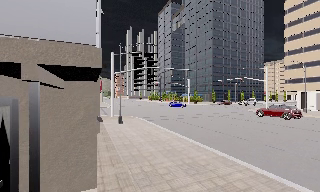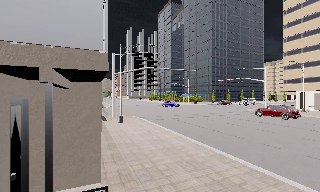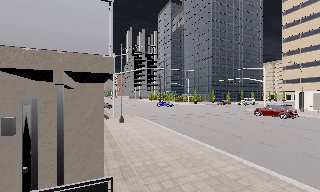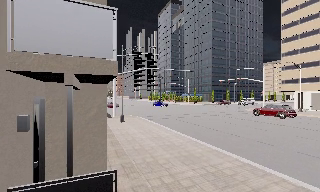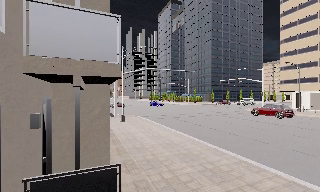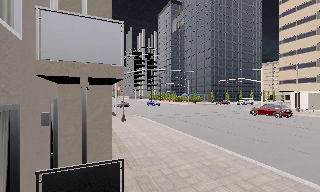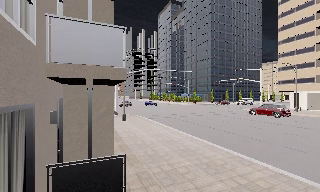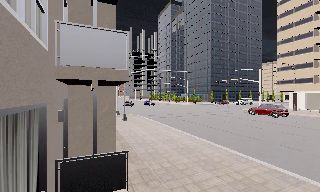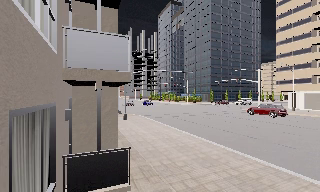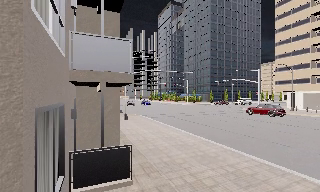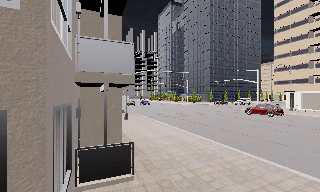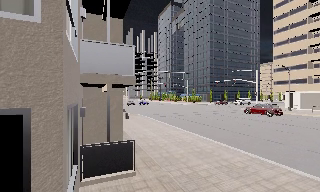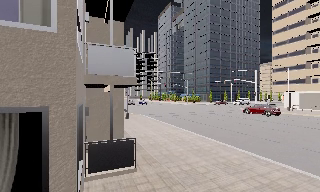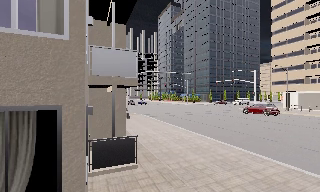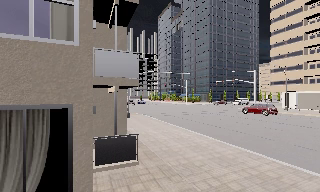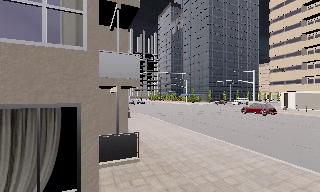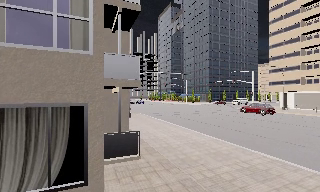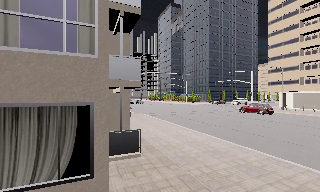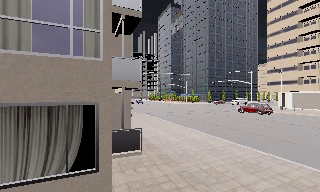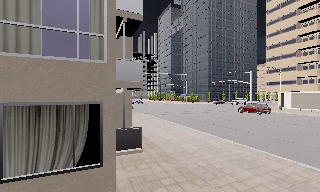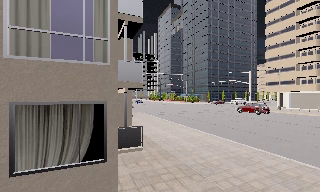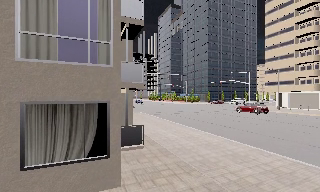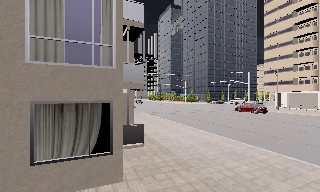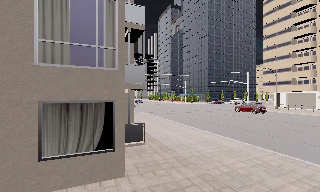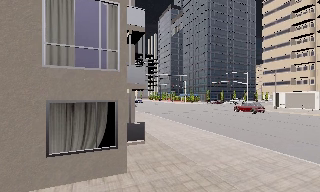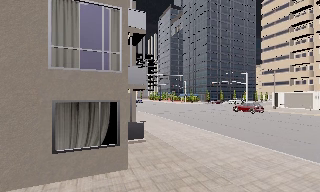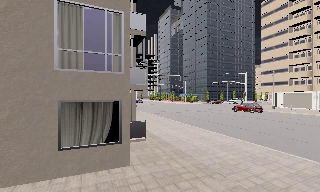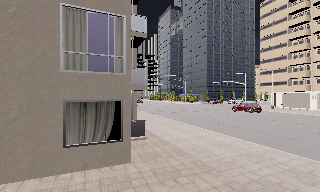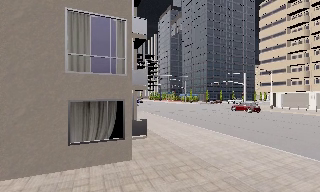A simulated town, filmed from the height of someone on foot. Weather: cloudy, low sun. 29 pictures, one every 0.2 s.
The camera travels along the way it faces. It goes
backward.
0.0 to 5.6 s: The camera travels backward, about 7 m, so what stands in front gets smaller.
The film runs backward here.
